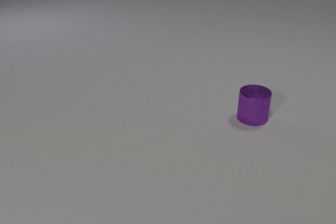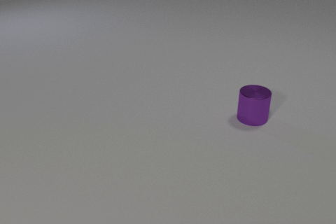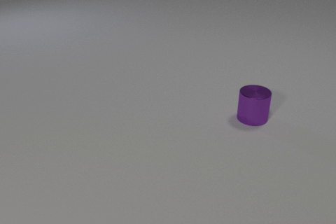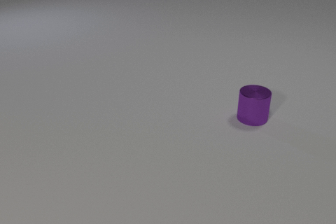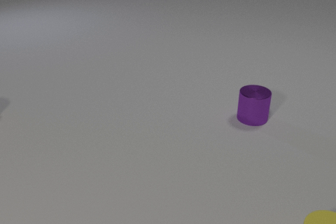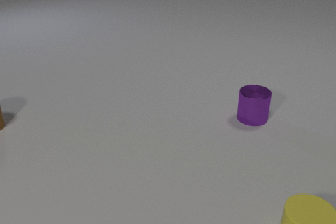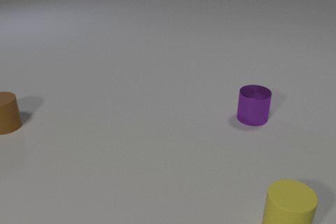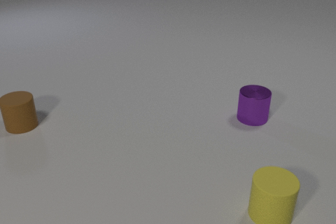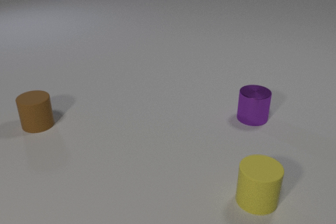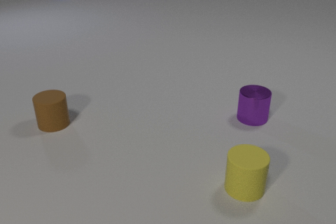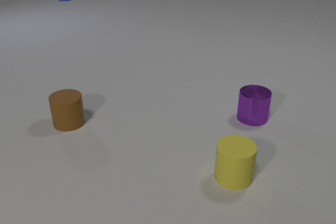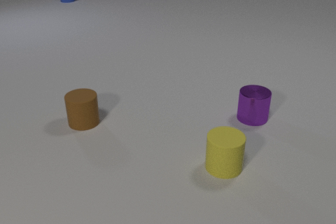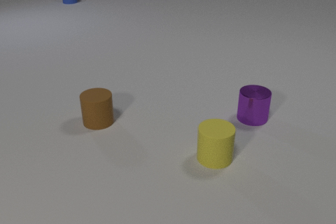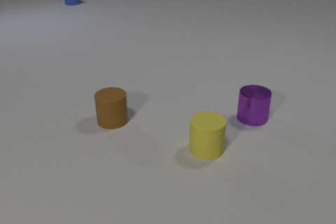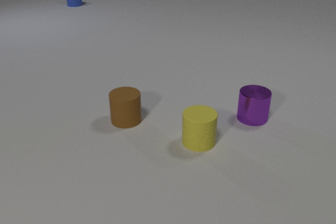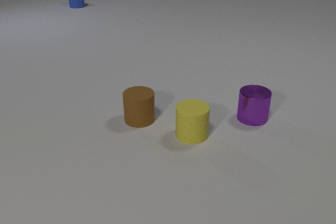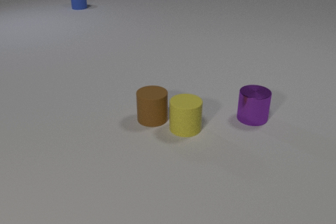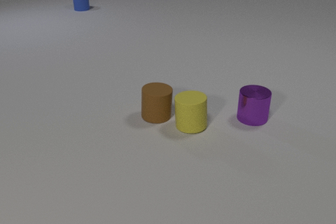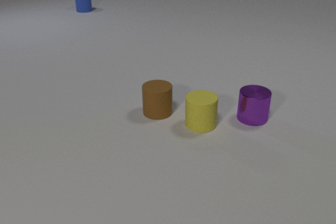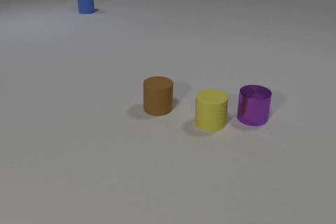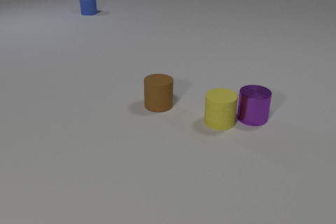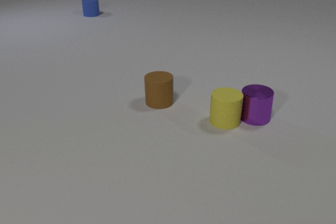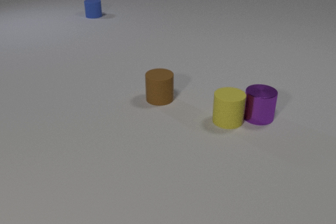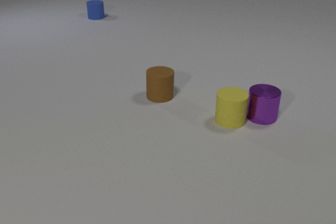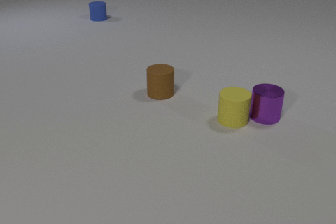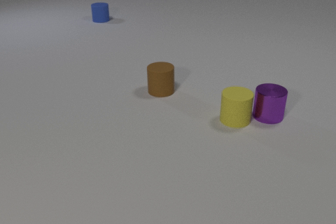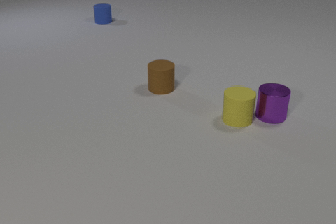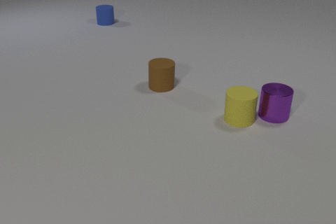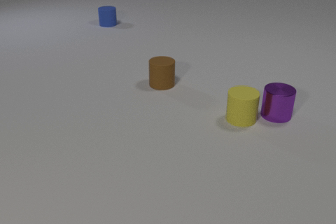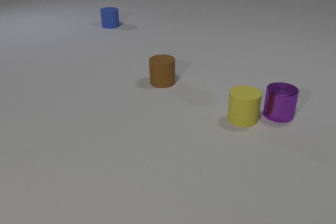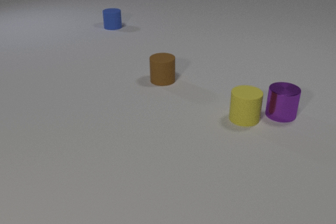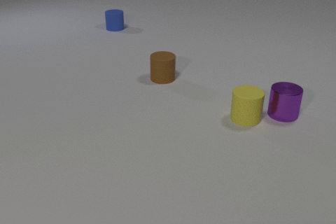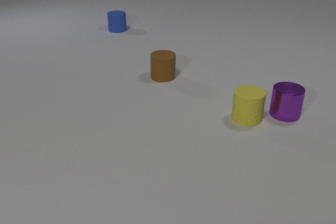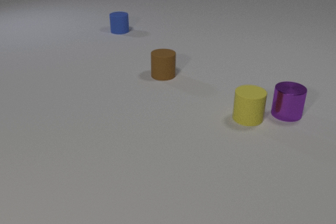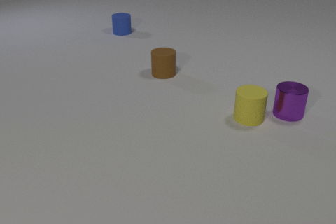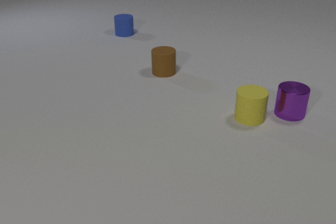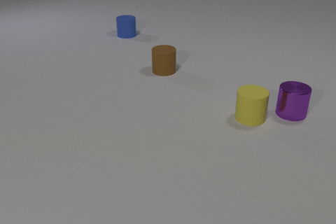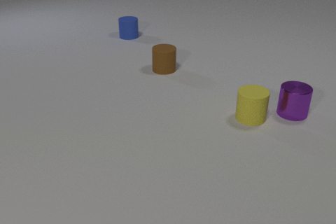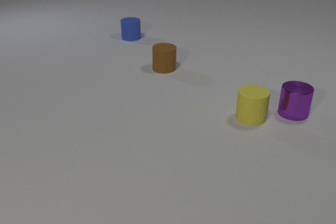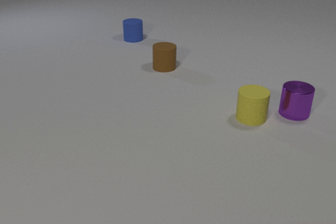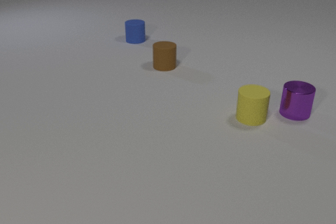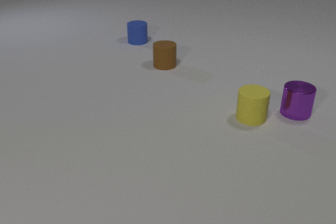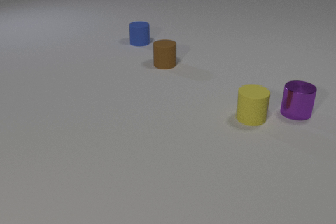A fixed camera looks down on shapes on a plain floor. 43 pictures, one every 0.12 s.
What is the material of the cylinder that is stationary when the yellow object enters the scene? metal.
How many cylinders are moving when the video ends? 3.
What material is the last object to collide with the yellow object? metal.
0.00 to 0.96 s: The brown rubber cylinder comes in at the left edge, slides to the right. The yellow rubber cylinder comes in at the bottom edge, slides to the left and away from the camera.
0.96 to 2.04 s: The brown rubber cylinder slides to the right. The yellow rubber cylinder slides away from the camera and to the left. The blue rubber cylinder comes in at the top edge, slides toward the camera. The brown rubber cylinder and the yellow rubber cylinder collide.
2.04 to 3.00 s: The brown rubber cylinder slides away from the camera. The yellow rubber cylinder slides to the right. The purple metal cylinder slides to the right and away from the camera. The blue rubber cylinder slides toward the camera and to the right. The yellow rubber cylinder and the purple metal cylinder collide.
3.00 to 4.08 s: The brown rubber cylinder slides away from the camera. The yellow rubber cylinder slides to the right and away from the camera. The purple metal cylinder slides to the right and away from the camera. The blue rubber cylinder slides toward the camera and to the right.
4.08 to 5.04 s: The brown rubber cylinder slides away from the camera. The purple metal cylinder slides to the right. The blue rubber cylinder slides toward the camera and to the right.
